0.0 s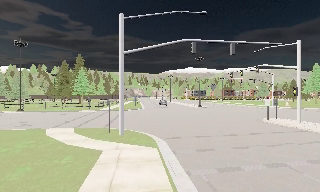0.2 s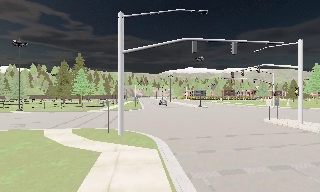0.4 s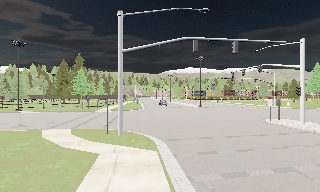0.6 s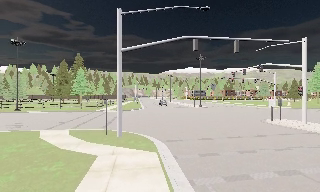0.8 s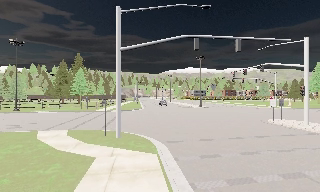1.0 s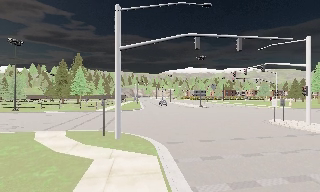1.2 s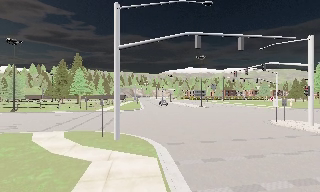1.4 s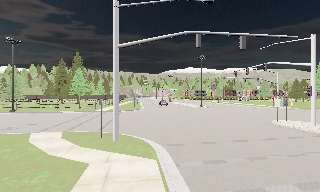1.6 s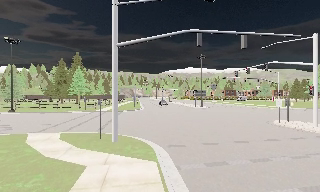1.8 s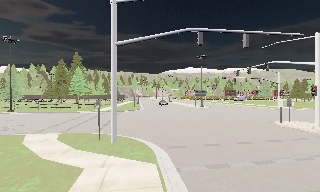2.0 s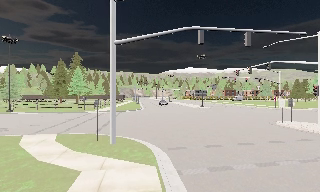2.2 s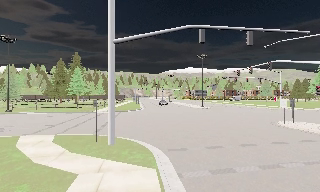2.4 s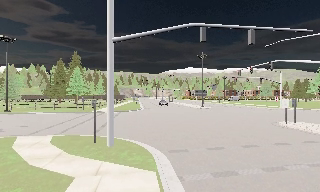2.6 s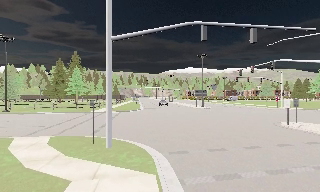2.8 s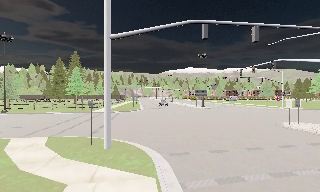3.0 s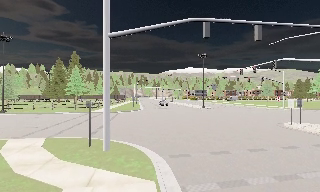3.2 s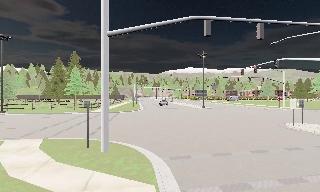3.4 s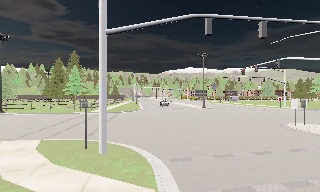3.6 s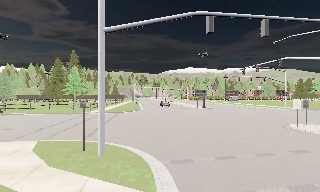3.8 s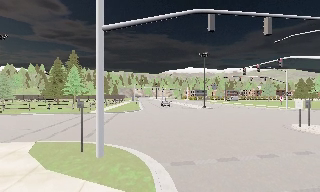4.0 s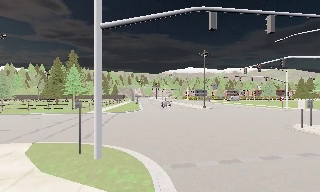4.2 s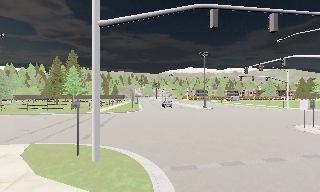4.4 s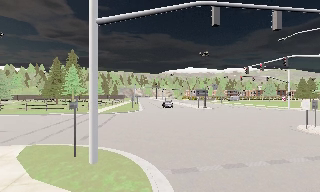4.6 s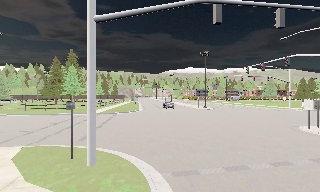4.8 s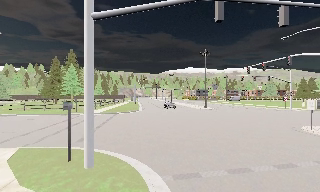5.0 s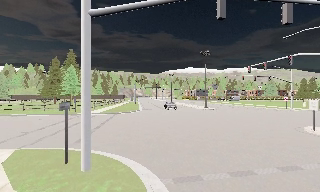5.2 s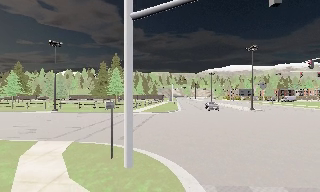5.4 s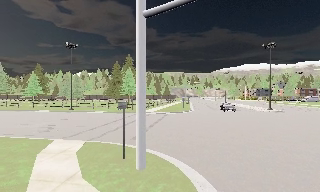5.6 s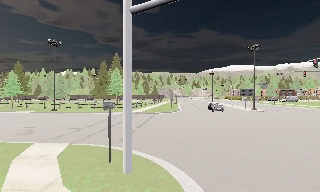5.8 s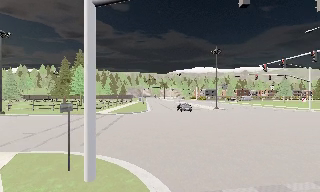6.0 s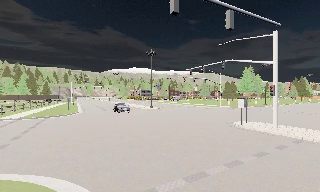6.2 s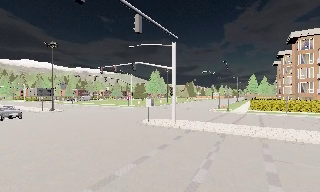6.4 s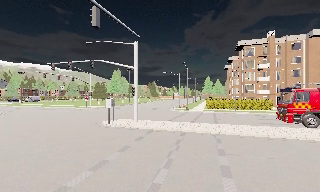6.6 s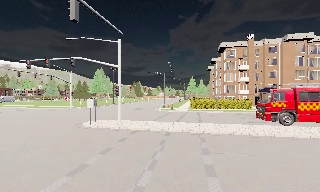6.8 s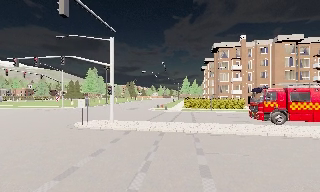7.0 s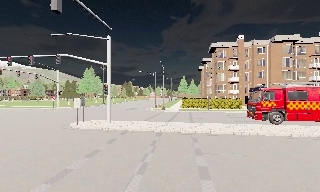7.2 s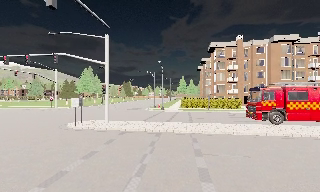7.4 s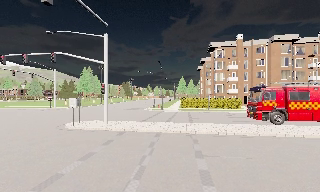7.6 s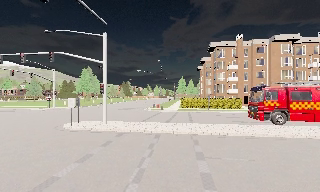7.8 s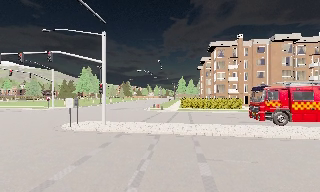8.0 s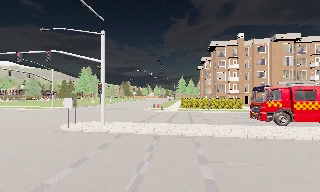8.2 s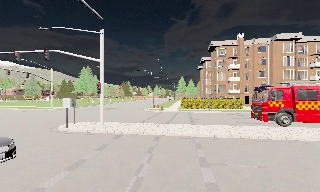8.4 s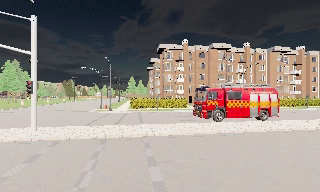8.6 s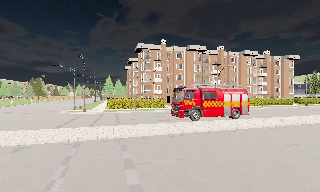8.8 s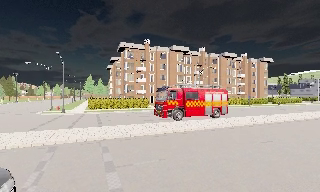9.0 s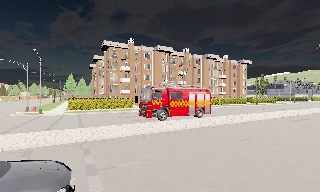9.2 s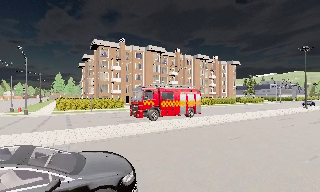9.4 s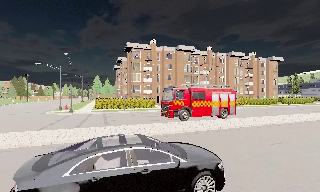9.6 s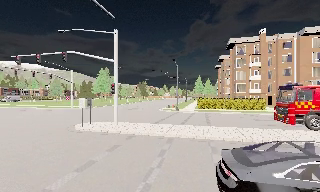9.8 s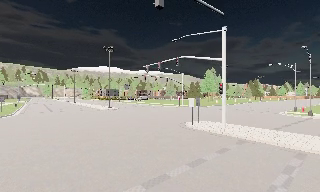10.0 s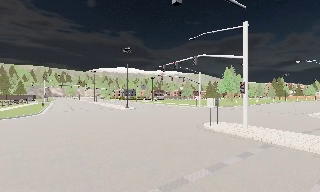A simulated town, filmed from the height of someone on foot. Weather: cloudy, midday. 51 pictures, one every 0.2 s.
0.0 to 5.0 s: The camera travels forward, about 5 m, so what stands in front looms larger.
5.0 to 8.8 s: The scene slides to the left, as the camera pans about 105 degrees to its right. It travels forward, about 3.5 m.
8.8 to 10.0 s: The scene slides to the right, as the camera pans about 80 degrees to its left.
The film runs forward here.
